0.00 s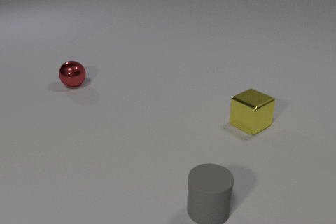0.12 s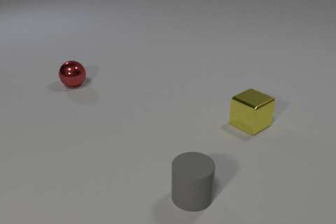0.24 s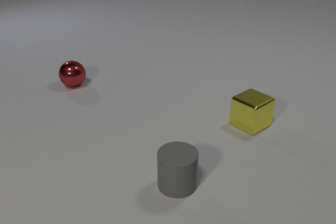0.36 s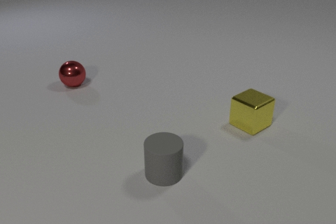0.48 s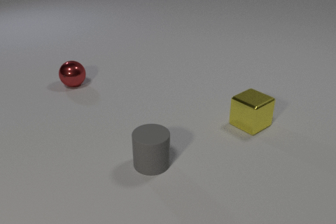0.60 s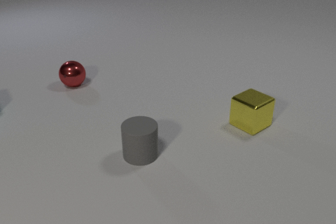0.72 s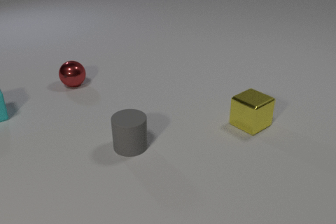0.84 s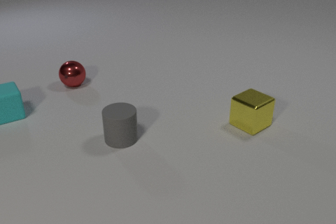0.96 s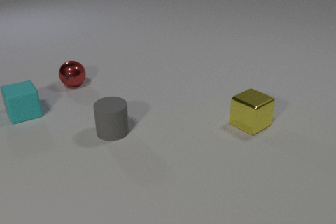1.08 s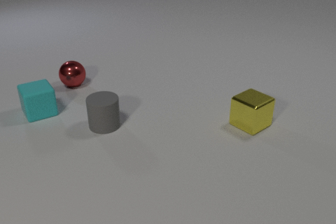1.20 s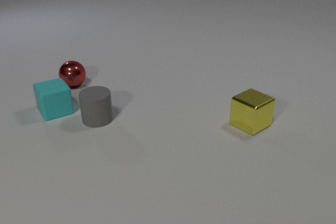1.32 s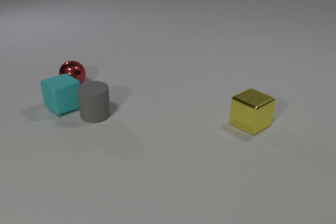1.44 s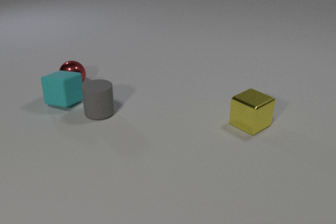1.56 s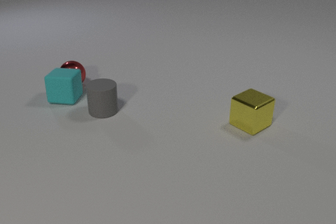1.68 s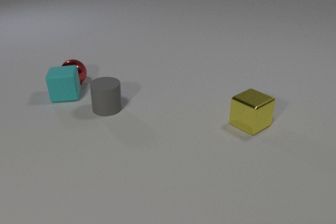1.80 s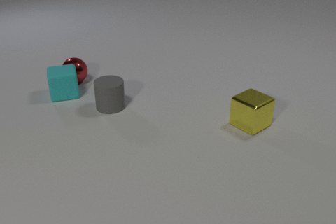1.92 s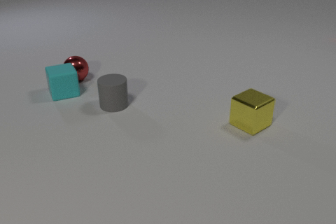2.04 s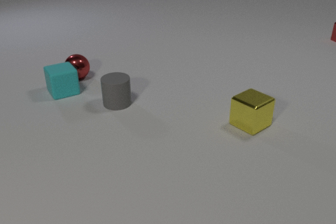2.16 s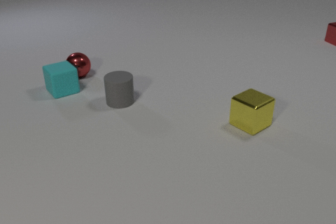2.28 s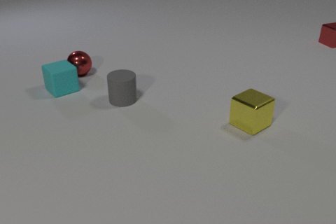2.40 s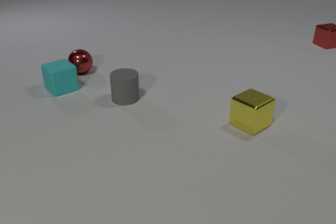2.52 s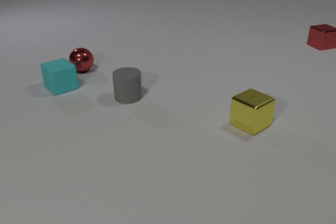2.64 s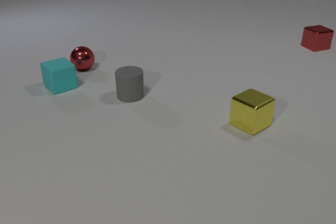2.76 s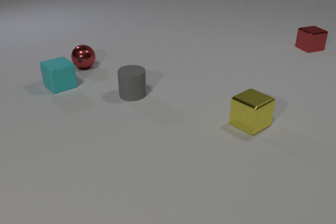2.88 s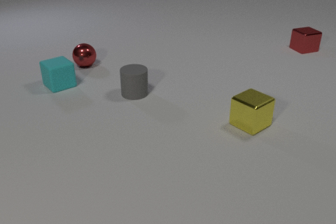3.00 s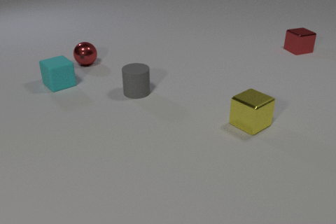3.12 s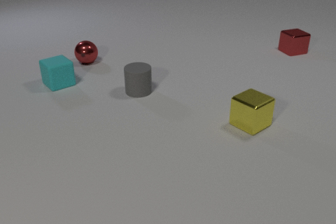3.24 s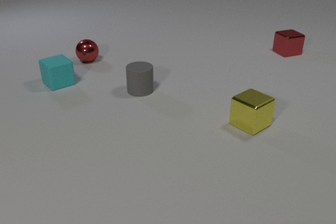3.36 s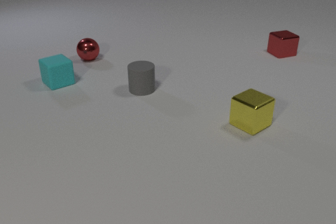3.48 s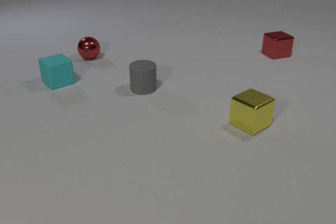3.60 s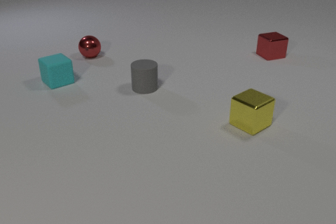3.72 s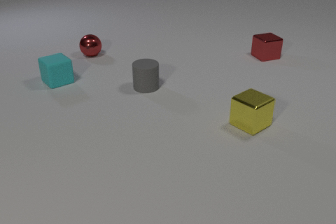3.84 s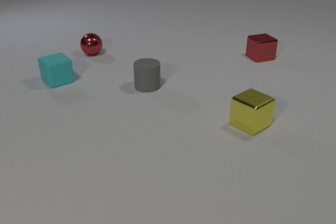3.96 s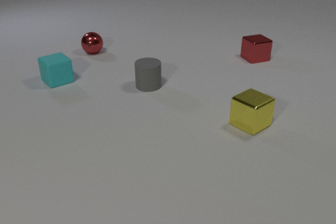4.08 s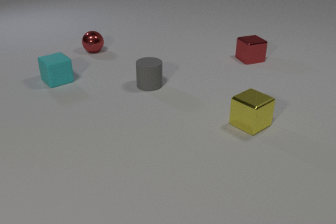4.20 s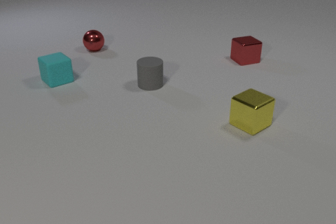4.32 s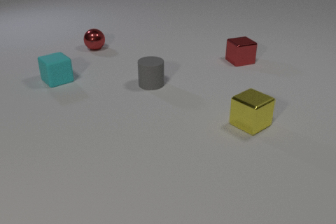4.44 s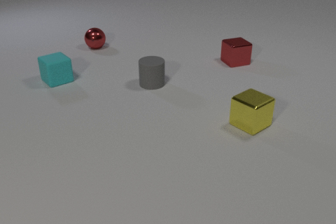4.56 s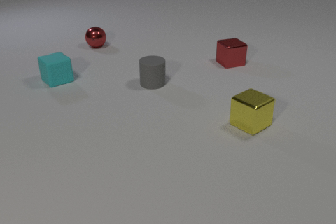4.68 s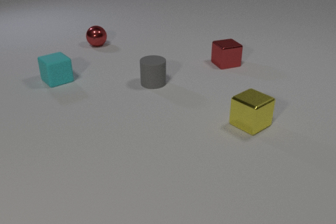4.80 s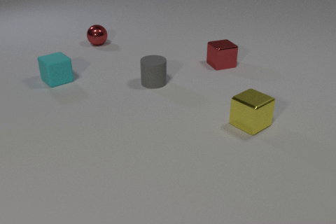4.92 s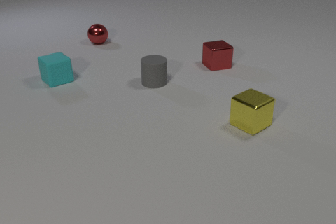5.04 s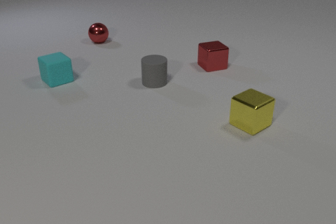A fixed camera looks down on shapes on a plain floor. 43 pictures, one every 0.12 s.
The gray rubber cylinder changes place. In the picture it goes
away from the camera.
The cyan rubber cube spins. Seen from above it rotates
counterclockwise.
0.00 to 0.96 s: The cyan rubber cube comes in at the left edge, slides to the right. The gray rubber cylinder slides away from the camera and to the left.
0.96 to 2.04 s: The cyan rubber cube slides to the right and away from the camera, spins counterclockwise seen from above by about 90 degrees, its near face sliding to the right. The gray rubber cylinder slides away from the camera. The red metal sphere rolls away from the camera. The red metal cube comes in at the right edge, slides toward the camera. The cyan rubber cube and the gray rubber cylinder collide. The cyan rubber cube and the red metal sphere collide.
2.04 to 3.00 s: The cyan rubber cube slides away from the camera. The gray rubber cylinder slides away from the camera and to the right. The red metal sphere rolls away from the camera. The red metal cube slides toward the camera and to the left.
3.00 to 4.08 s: The cyan rubber cube slides away from the camera. The gray rubber cylinder slides away from the camera and to the right. The red metal sphere rolls away from the camera. The red metal cube slides to the left and toward the camera.
4.08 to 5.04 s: The gray rubber cylinder slides away from the camera. The red metal sphere rolls away from the camera. The red metal cube slides to the left and toward the camera.
Are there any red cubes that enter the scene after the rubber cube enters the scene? yes.
What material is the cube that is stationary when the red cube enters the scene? metal.
What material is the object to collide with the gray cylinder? rubber.
